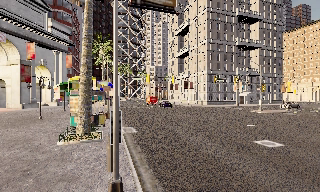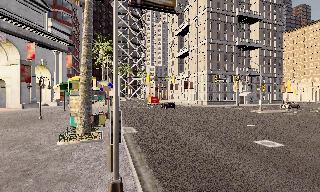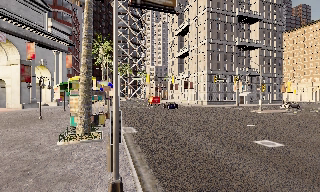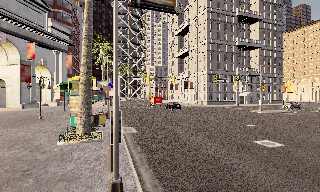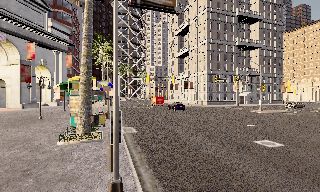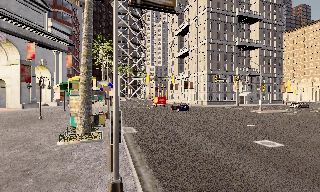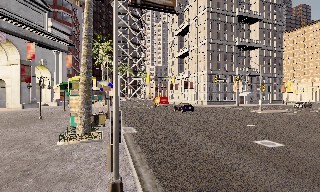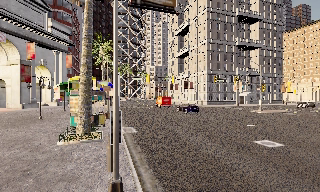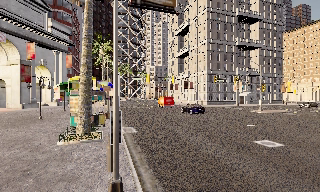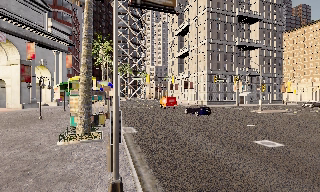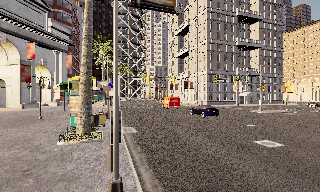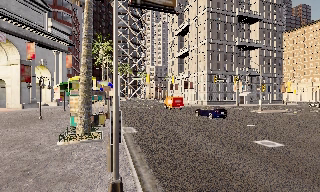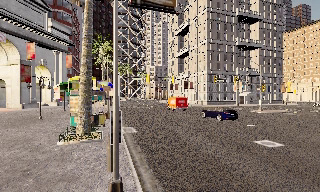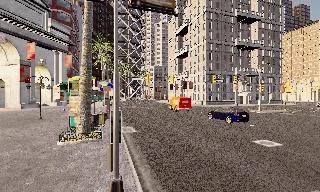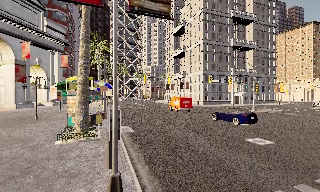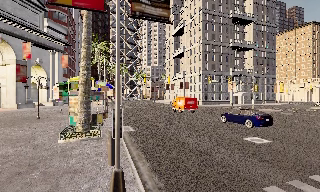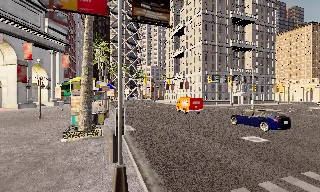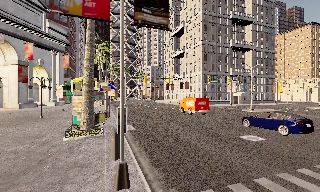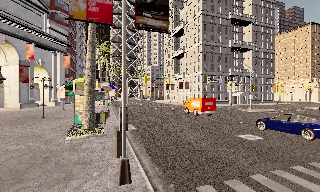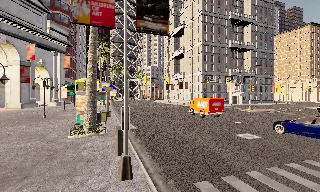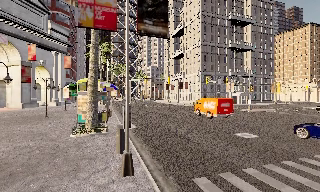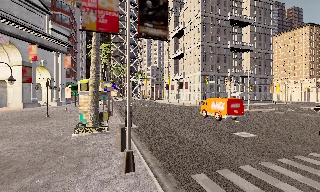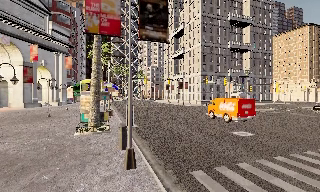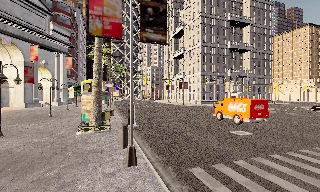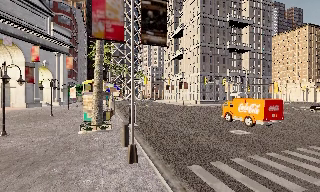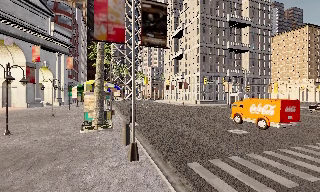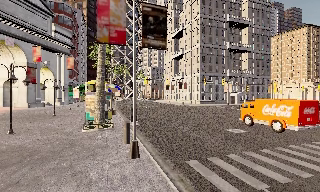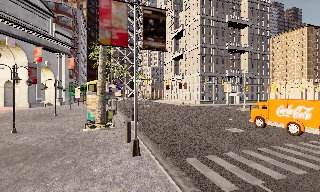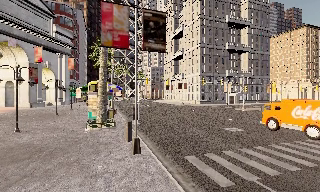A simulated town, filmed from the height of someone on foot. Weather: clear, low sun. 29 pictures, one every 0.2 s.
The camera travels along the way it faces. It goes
backward.
0.0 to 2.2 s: The camera keeps its place and its aim.
2.2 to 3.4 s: The camera travels backward, about 1 m, so what stands in front gets smaller. It gains speed.
3.4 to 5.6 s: The camera travels backward, about 2.5 m, so what stands in front gets smaller.
The film runs backward here.
